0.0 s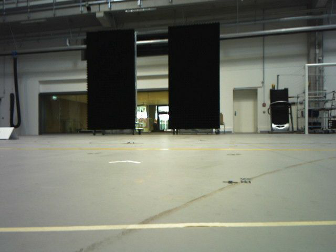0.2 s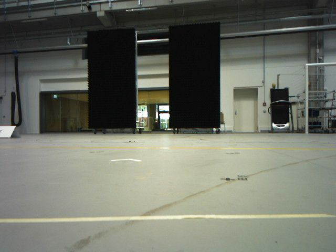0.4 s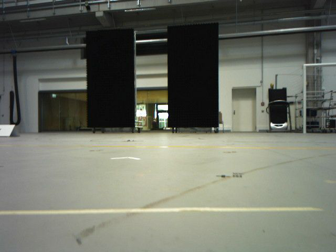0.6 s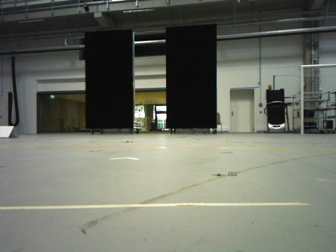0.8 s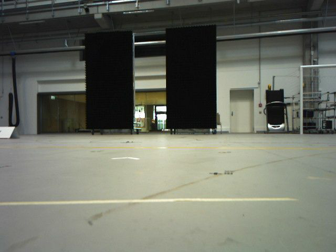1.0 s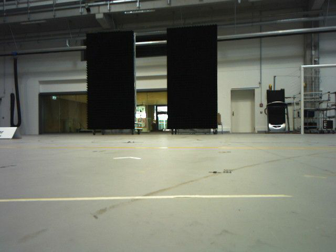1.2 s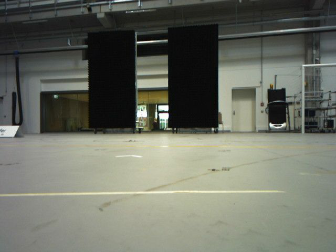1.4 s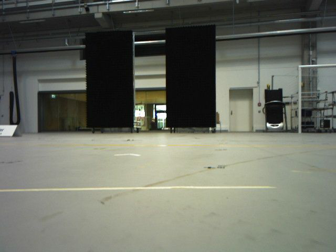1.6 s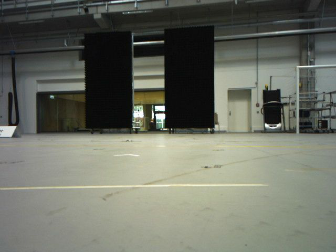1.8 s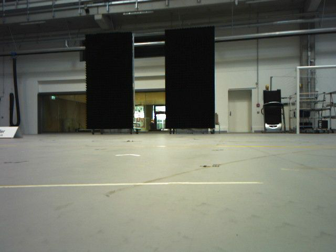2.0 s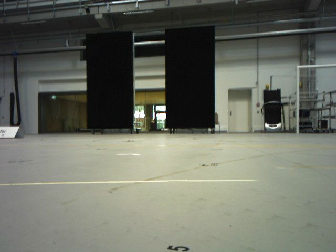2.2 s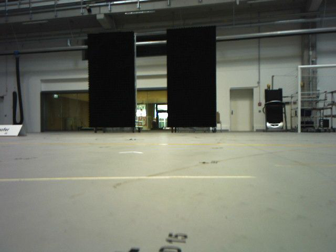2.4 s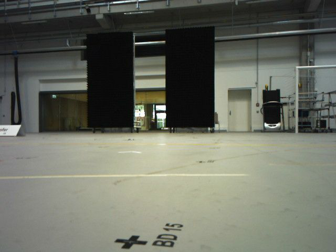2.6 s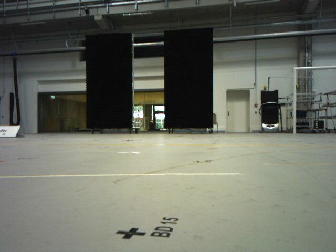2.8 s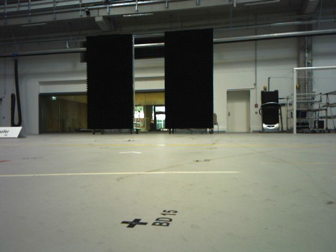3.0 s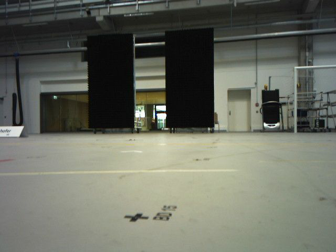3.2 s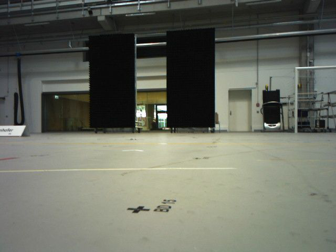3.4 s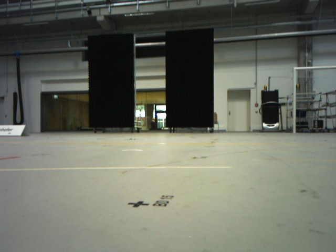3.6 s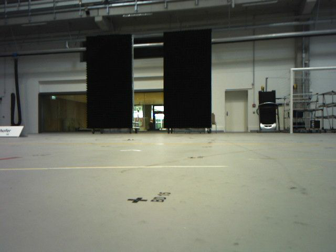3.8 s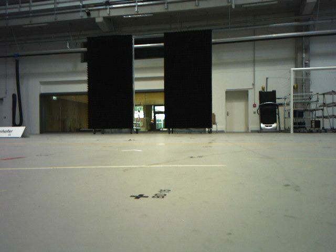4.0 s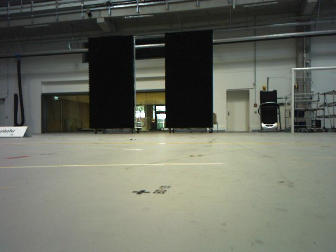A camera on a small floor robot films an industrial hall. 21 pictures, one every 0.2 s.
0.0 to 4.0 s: The camera travels backward, about 0.8 m, so what stands in front gets smaller.
The film runs backward here.
